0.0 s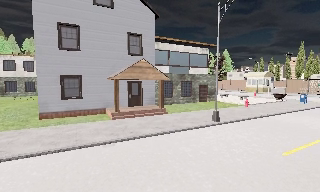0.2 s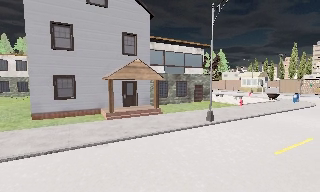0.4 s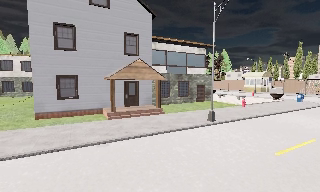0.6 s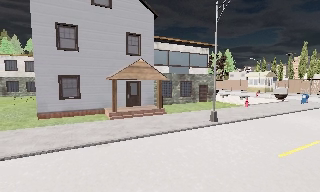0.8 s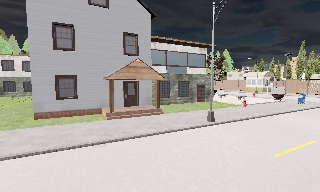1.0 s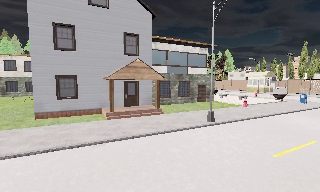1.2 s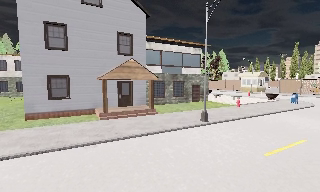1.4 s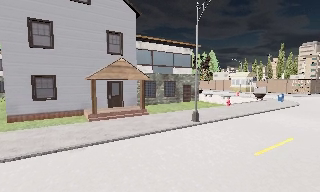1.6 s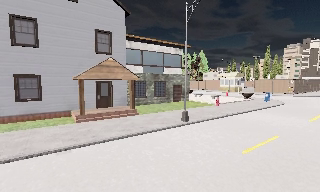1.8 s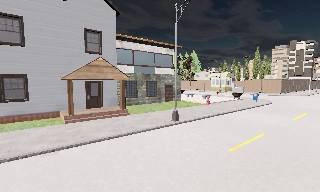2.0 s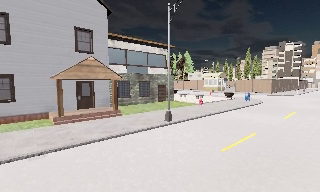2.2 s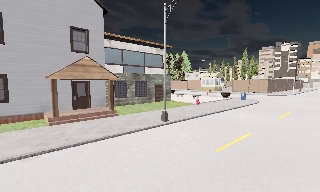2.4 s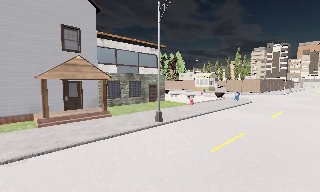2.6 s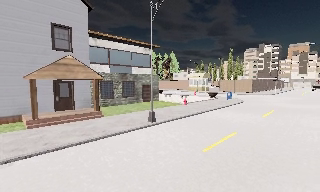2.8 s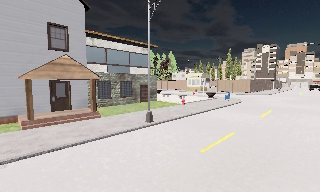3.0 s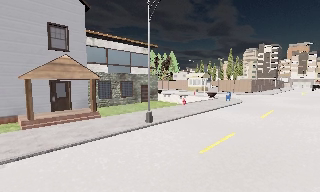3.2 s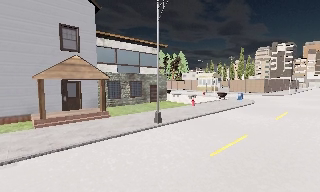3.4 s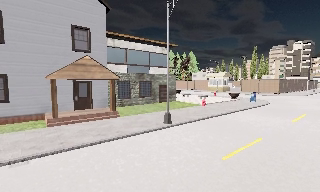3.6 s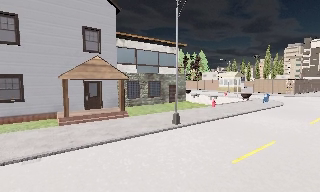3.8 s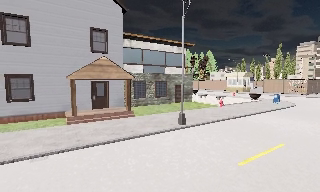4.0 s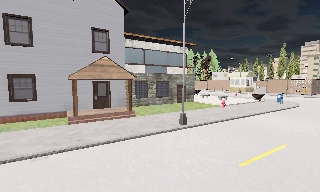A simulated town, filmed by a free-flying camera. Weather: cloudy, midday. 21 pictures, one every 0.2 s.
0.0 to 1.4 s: The camera travels to its right, about 0.5 m, so close, fixed things drift to the left.
1.4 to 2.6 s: The scene slides to the left, as the camera pans about 15 degrees to its right.
2.6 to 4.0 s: The camera swings to its left by about 15 degrees, and the scene slides to the right. It travels forward, about 0.5 m, so what stands in front looms larger.
The film runs forward here.
